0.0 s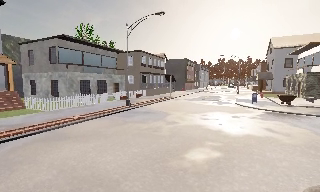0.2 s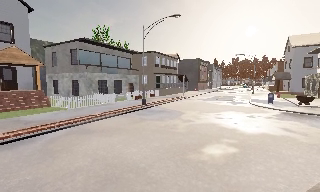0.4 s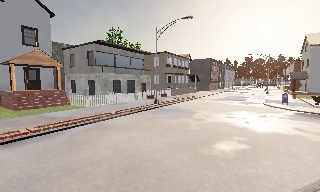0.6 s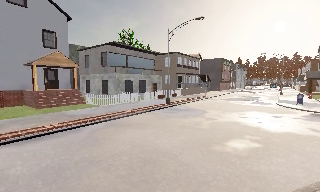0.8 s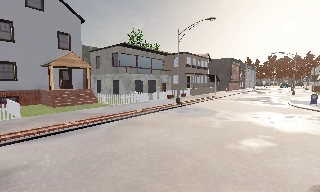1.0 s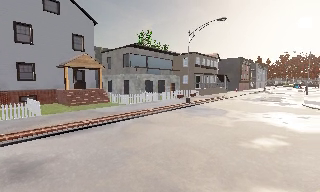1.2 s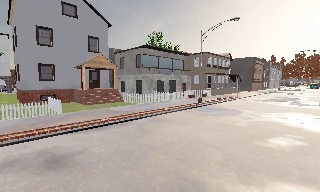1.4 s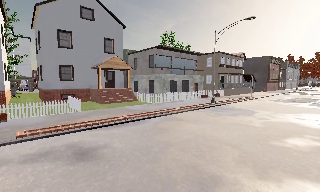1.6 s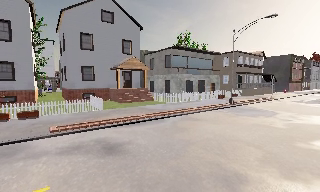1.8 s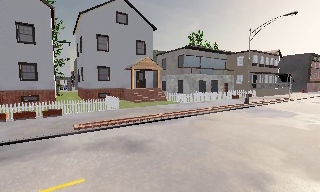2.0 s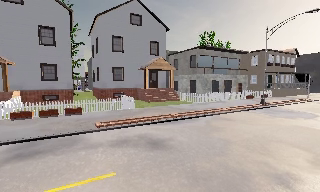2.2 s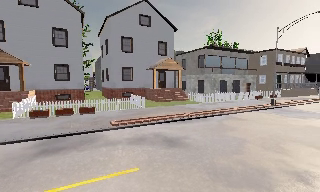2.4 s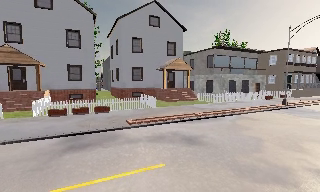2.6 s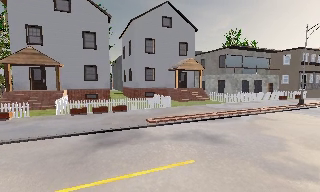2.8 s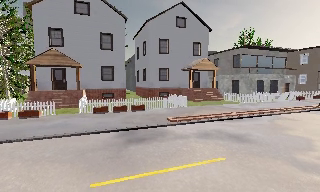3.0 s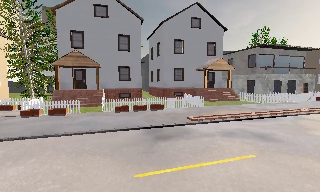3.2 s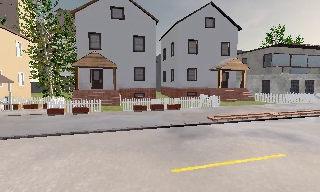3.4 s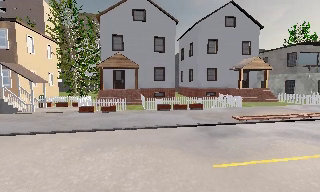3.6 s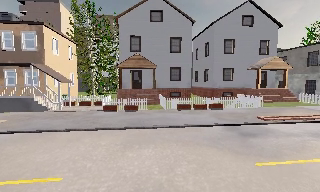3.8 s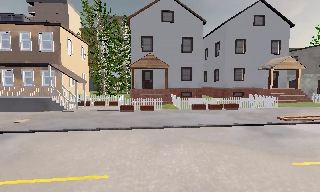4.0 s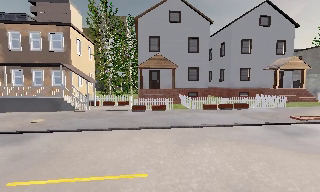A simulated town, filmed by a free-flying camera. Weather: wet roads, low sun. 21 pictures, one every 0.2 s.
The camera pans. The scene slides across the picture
to the right.
The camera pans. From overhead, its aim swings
counterclockwise.
0.0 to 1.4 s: The scene slides to the right, as the camera pans about 25 degrees to its left. It travels backward and to its left, about 3 m, so what stands in front gets smaller.
1.4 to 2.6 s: The camera swings to its left by about 15 degrees, and the scene slides to the right. It travels to its left and backward, about 3 m, so close, fixed things drift to the right. It gains speed.
2.6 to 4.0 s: The camera pans to its left, which is counterclockwise from overhead, by about 15 degrees. It travels to its left, about 6 m, so close, fixed things drift to the right.
The film runs backward here.
